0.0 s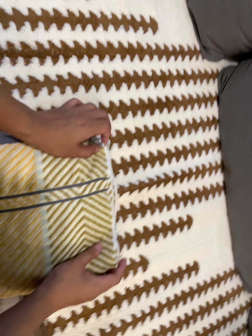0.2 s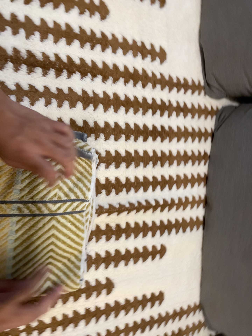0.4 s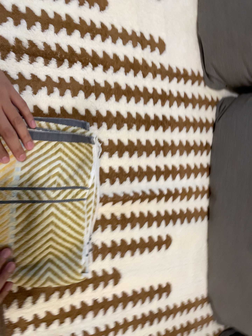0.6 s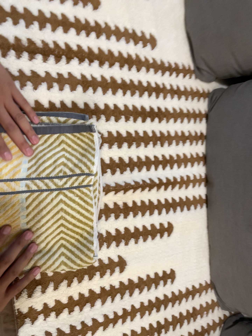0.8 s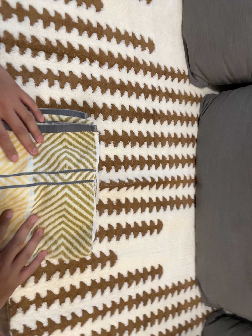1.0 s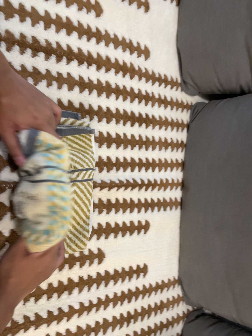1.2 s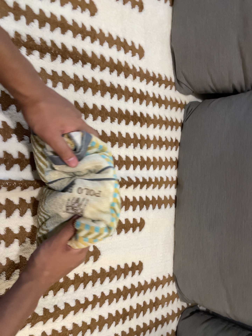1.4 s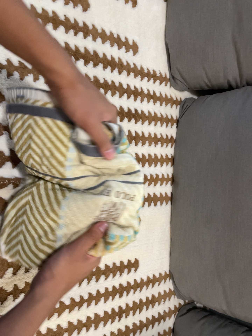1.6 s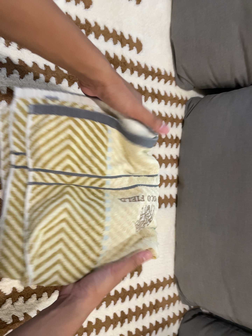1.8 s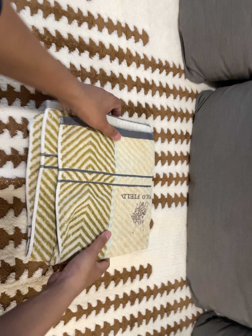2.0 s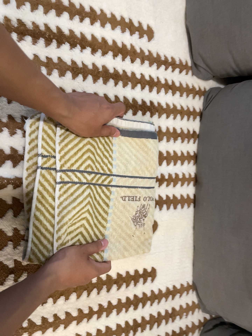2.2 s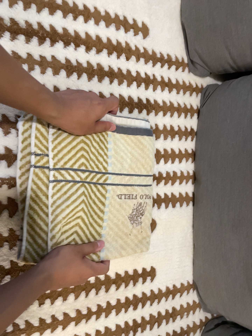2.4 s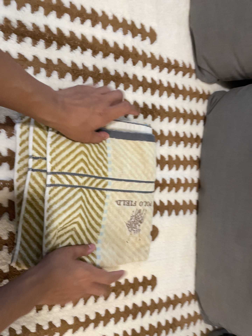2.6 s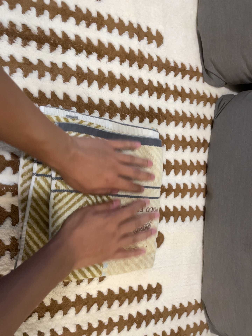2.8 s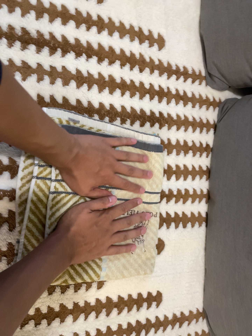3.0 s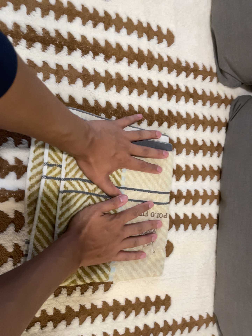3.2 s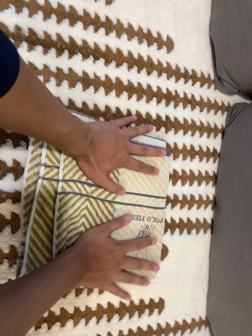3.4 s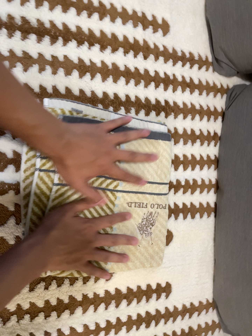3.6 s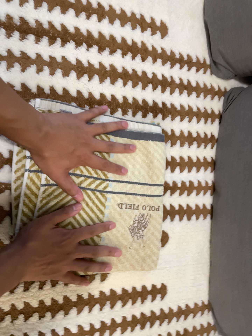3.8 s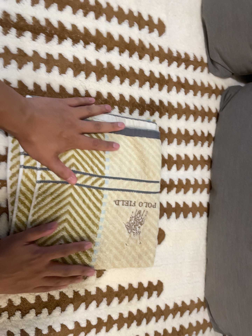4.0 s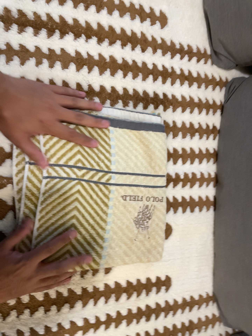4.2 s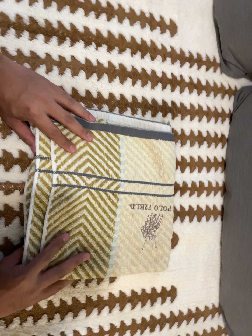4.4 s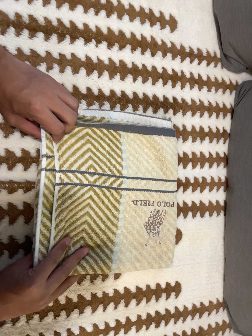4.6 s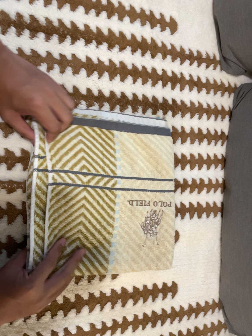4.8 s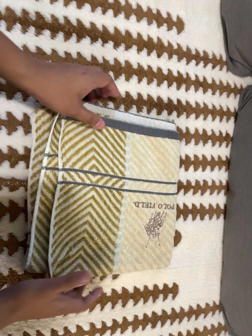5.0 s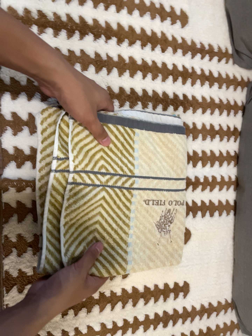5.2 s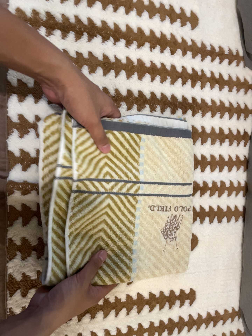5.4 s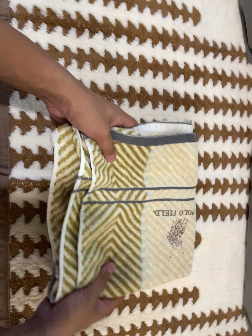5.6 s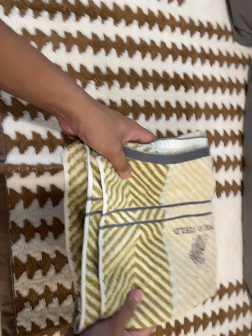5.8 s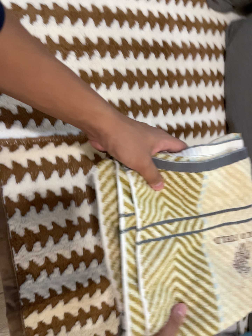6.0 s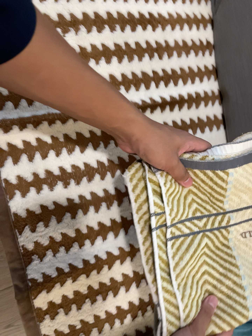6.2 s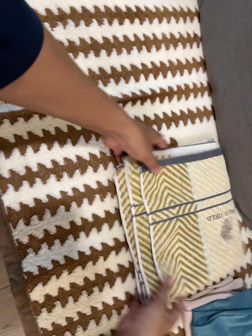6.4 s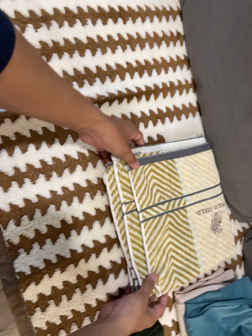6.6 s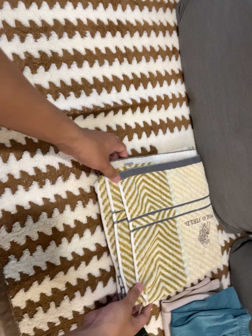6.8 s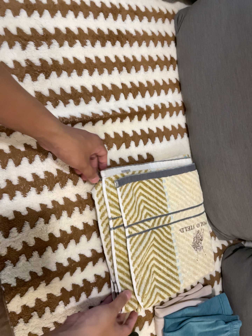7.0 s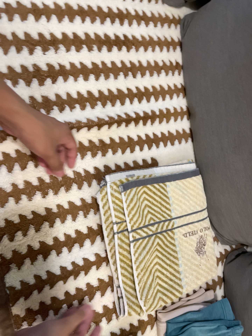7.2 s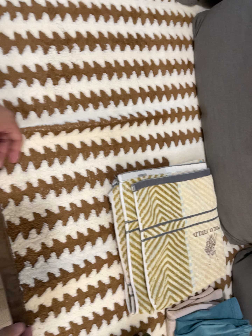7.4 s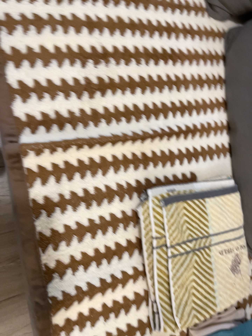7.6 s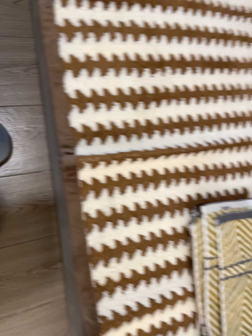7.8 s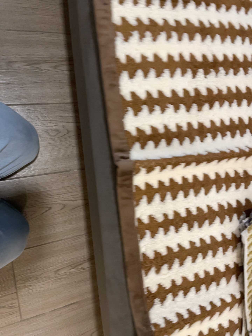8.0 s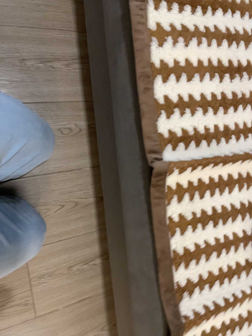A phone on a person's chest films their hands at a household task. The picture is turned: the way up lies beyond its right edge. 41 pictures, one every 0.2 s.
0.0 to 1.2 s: The camera travels backward, about 9 cm, so what stands in front gets smaller. It rolls about its line of sight by about 10 degrees, and the scene rotates clockwise.
1.2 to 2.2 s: The camera travels forward and to its right, about 10 cm, so what stands in front looms larger.
2.2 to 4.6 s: The camera shifts only a little, or ends up much as it began.
4.6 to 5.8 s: The camera travels toward the bottom of its view, about 8 cm, so close, fixed things drift upward. It rolls about its line of sight by about 10 degrees, and the scene rotates counterclockwise.
5.8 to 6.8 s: The camera shifts only a little, or ends up much as it began.
6.8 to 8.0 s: The camera travels to its left, about 32 cm, so close, fixed things drift to the right.
The film runs forward here.
